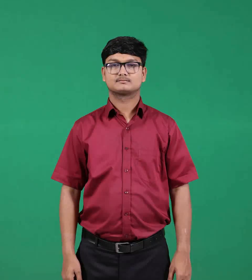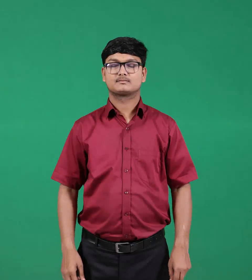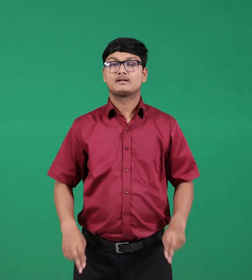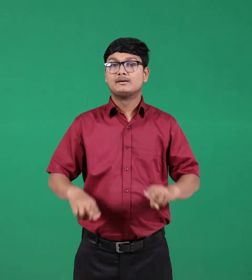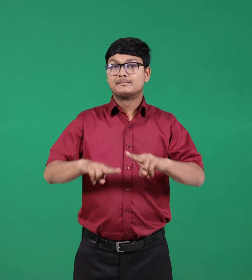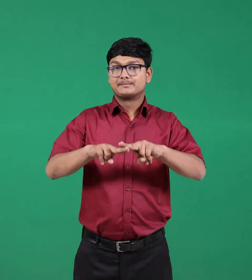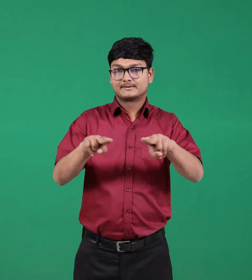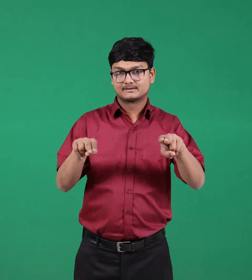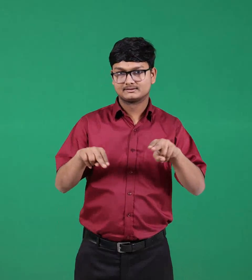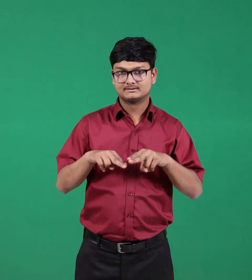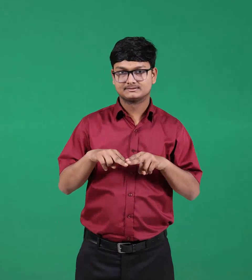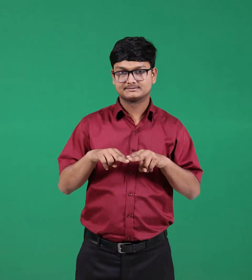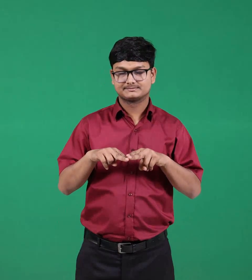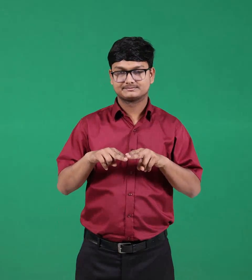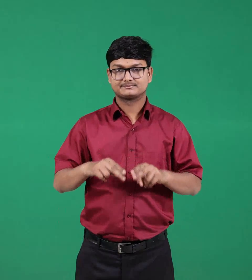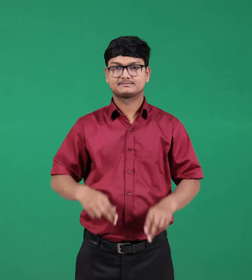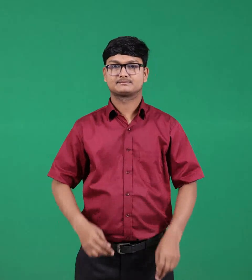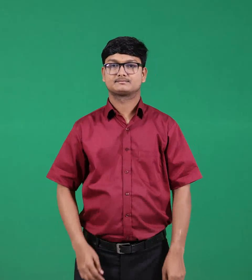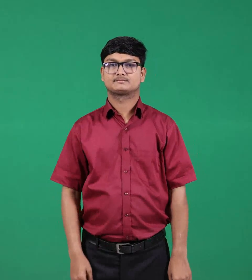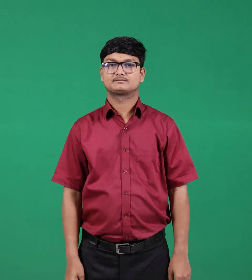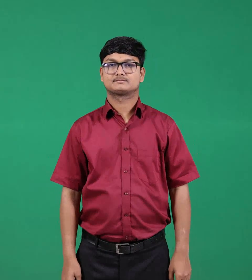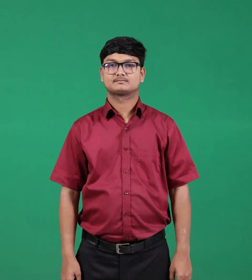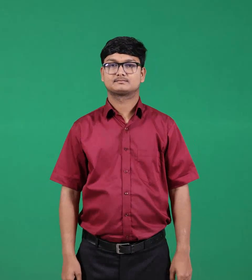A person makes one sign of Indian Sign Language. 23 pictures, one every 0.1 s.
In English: family
